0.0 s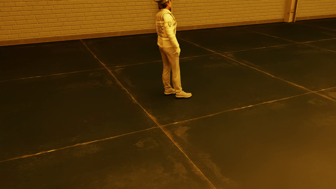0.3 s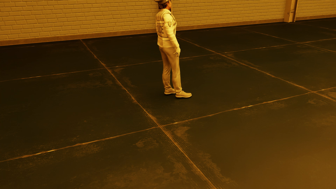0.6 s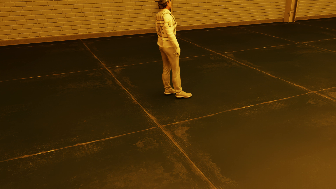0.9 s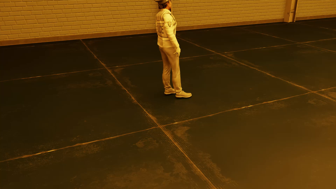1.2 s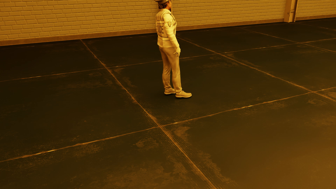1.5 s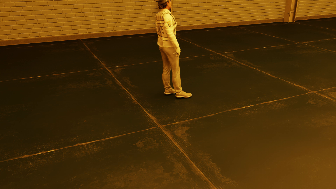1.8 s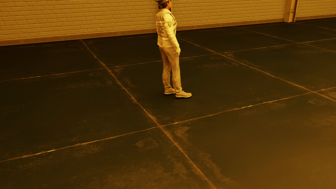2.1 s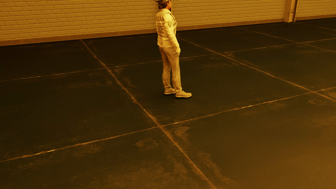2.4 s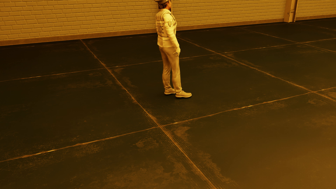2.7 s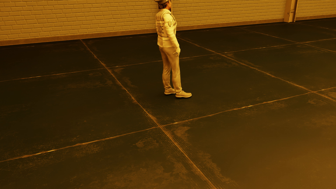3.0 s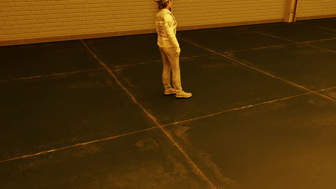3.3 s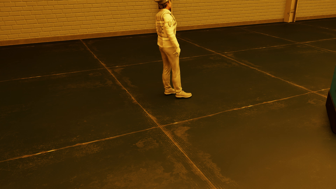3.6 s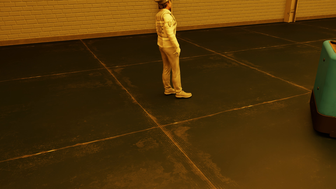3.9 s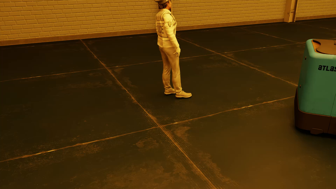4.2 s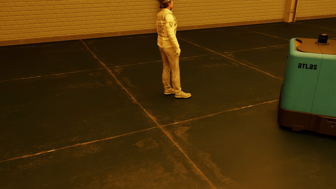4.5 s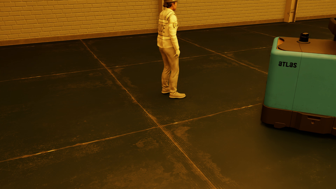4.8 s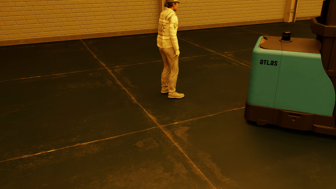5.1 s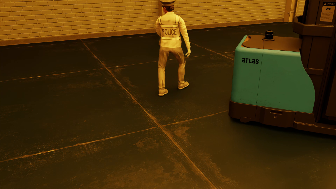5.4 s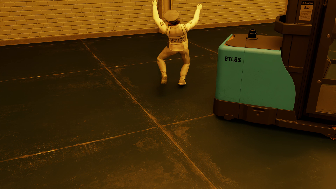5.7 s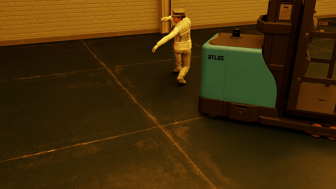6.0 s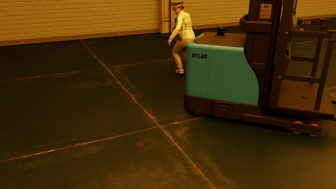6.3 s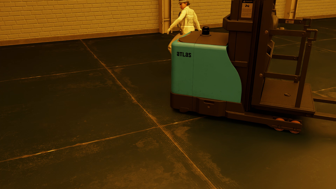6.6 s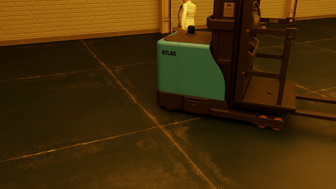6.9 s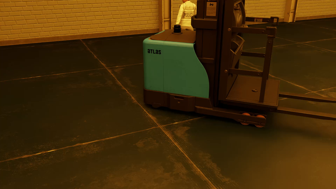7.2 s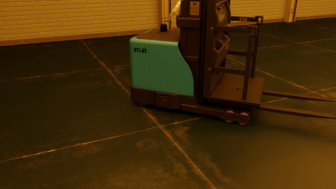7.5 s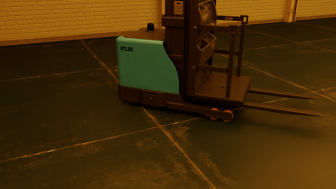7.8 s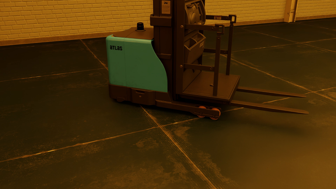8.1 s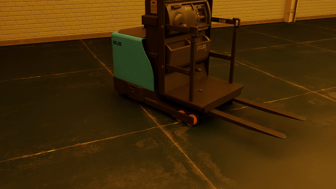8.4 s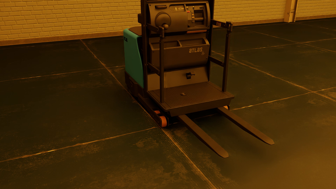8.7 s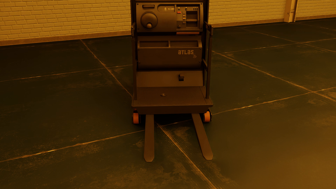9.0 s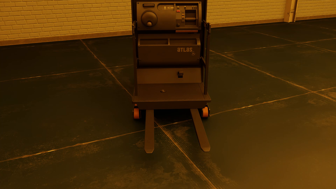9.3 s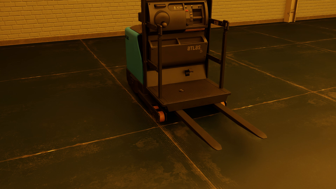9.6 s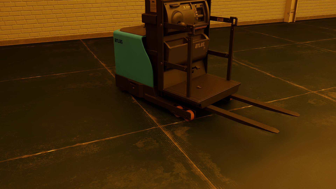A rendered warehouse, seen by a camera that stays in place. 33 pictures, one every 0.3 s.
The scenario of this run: Near miss between a forklift and a person.
